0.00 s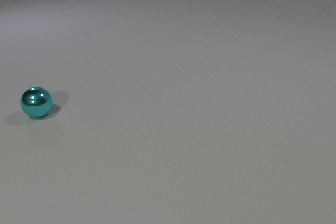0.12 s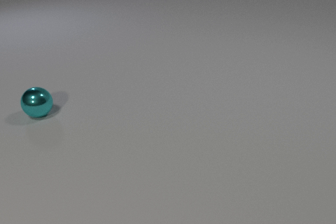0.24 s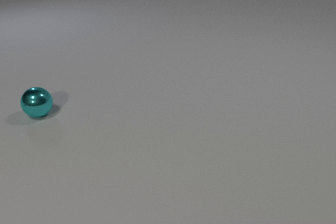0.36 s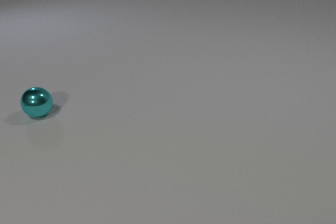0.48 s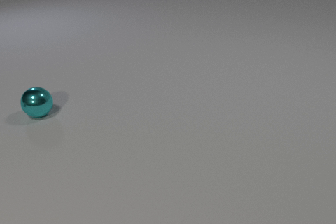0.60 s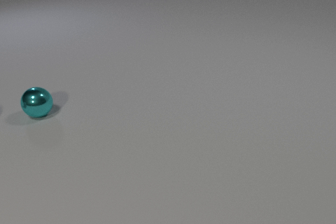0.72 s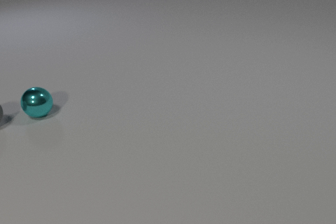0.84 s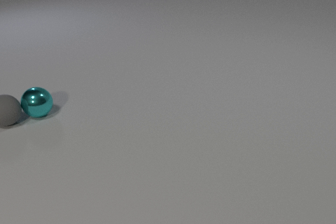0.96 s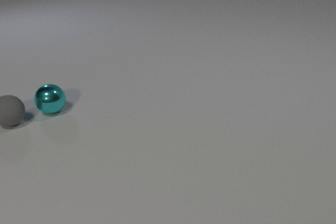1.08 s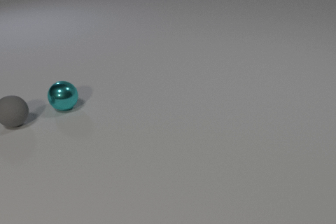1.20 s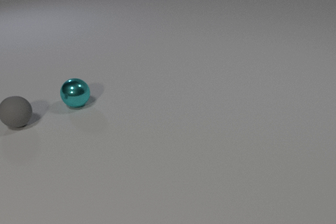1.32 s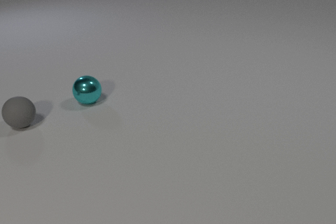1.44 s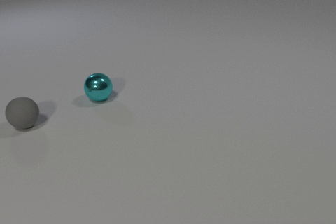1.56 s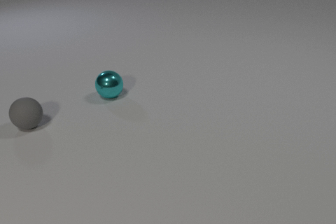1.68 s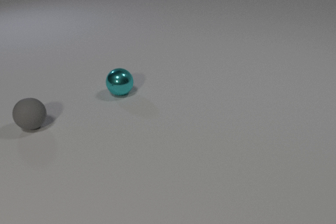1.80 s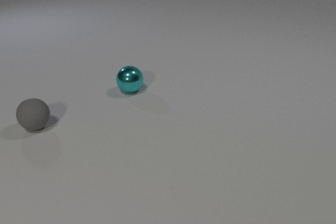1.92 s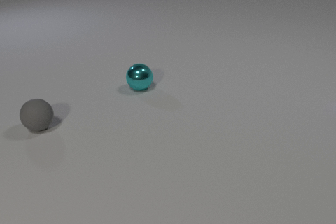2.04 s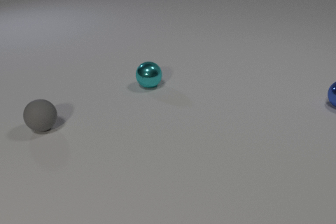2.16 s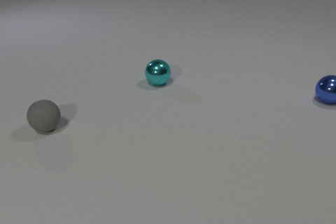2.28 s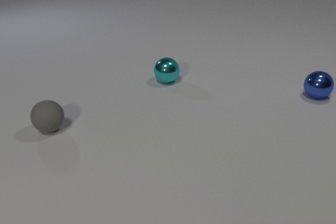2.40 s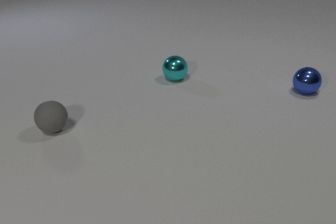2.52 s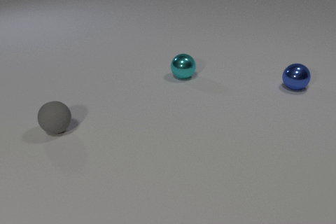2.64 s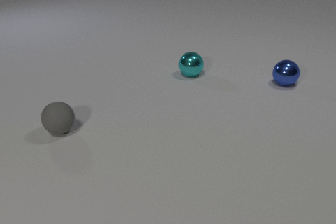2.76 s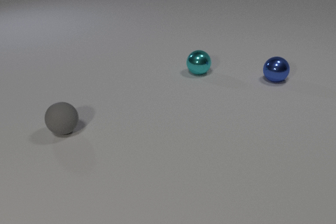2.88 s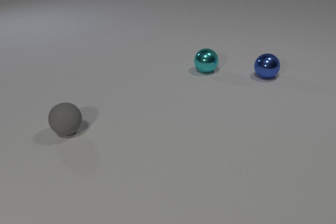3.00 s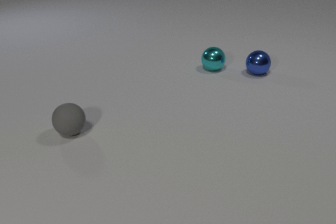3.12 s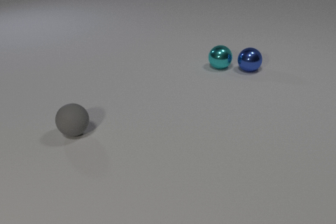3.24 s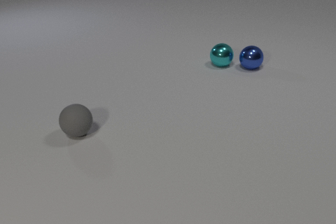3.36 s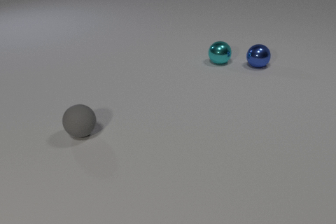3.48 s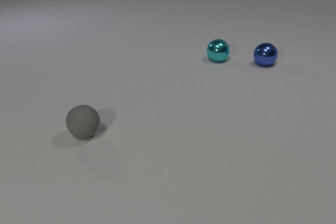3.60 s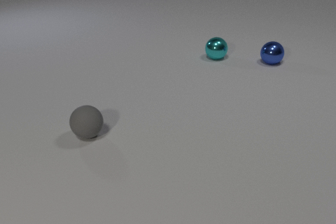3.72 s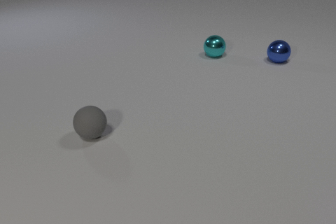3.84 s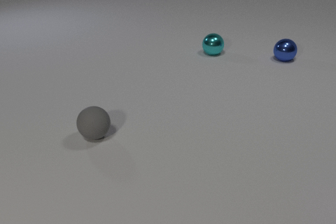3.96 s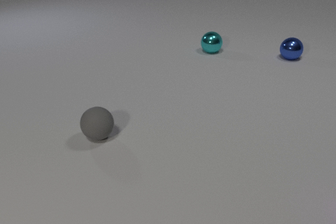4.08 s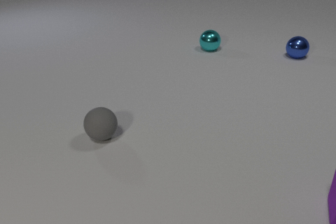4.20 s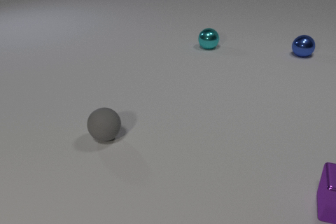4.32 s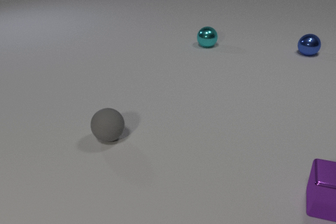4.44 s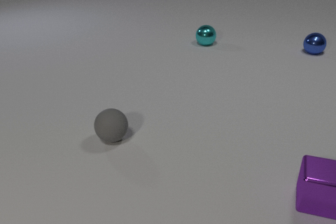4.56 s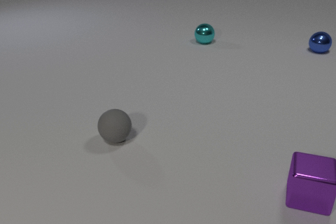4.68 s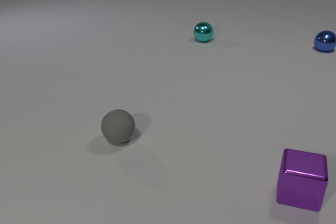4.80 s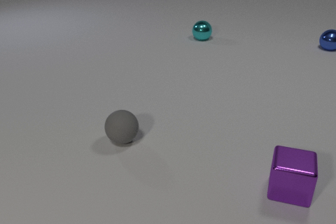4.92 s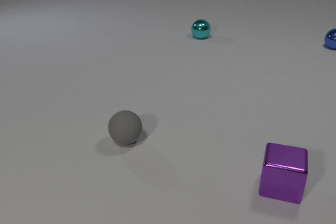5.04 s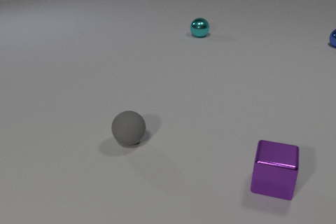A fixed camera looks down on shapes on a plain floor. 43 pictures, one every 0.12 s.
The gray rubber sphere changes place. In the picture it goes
to the right.
The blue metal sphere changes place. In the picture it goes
away from the camera.
0.00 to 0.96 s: The gray rubber sphere comes in at the left edge, rolls to the right. The cyan metal sphere rolls to the right. The gray rubber sphere and the cyan metal sphere collide.
0.96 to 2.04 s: The gray rubber sphere rolls to the right and toward the camera. The cyan metal sphere rolls to the right and away from the camera. The blue metal sphere comes in at the right edge.
2.04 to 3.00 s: The gray rubber sphere rolls to the right and toward the camera. The cyan metal sphere rolls to the right and away from the camera. The blue metal sphere rolls to the left and away from the camera.
3.00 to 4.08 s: The gray rubber sphere rolls to the right and toward the camera. The cyan metal sphere rolls away from the camera. The purple metal cube comes in at the right edge. The blue metal sphere rolls away from the camera and to the right. The cyan metal sphere and the blue metal sphere collide.
4.08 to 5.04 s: The gray rubber sphere rolls to the right and toward the camera. The cyan metal sphere rolls away from the camera. The purple metal cube slides to the left. The blue metal sphere rolls away from the camera and to the right.
What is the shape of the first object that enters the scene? sphere.
What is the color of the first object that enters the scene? gray.
Are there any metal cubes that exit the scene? no.
